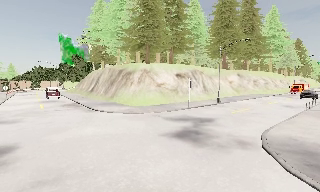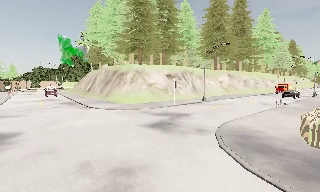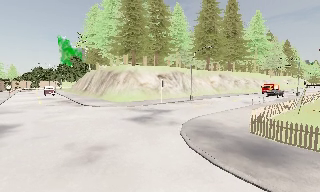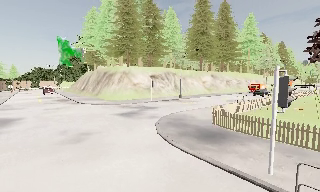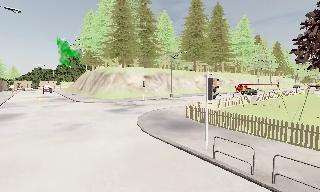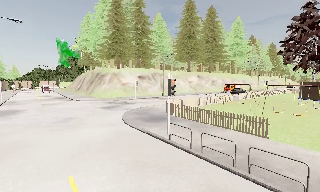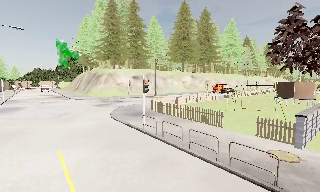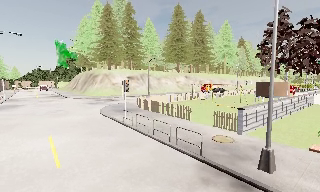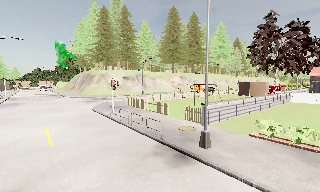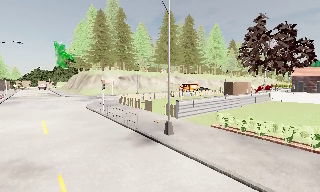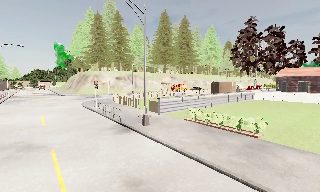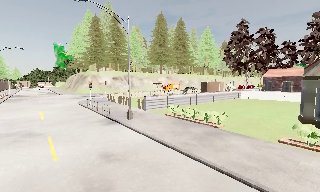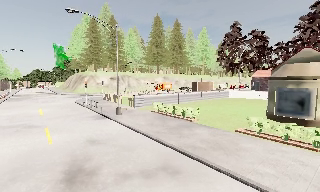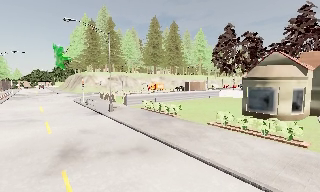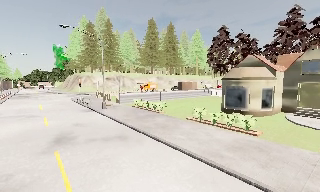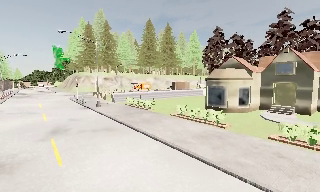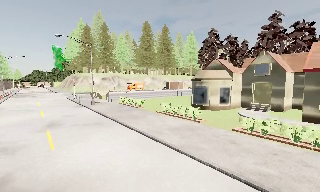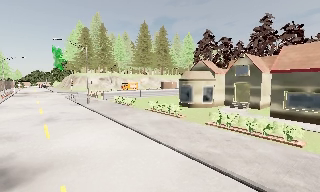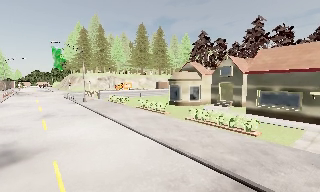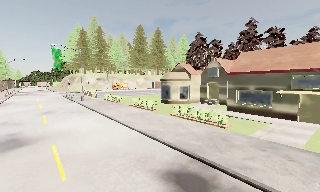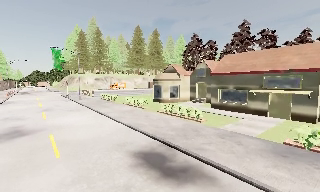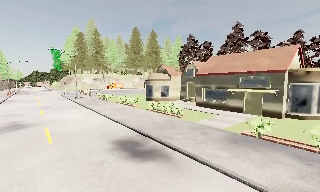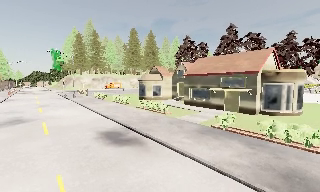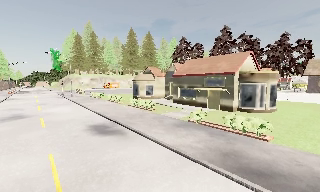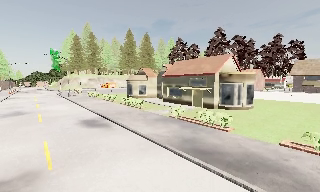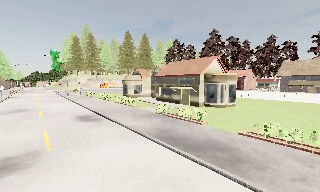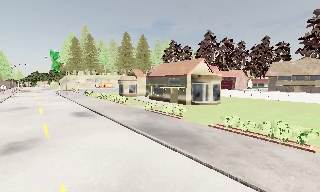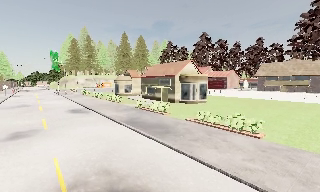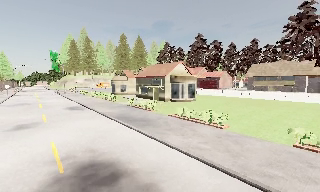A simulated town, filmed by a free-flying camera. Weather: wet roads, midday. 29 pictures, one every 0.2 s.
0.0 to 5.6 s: The camera travels backward and to its right, about 55 m, so what stands in front gets smaller.
The film runs forward here.
